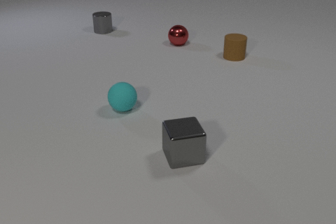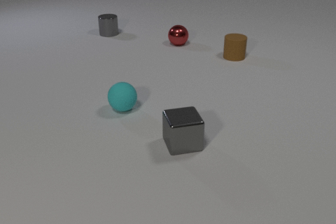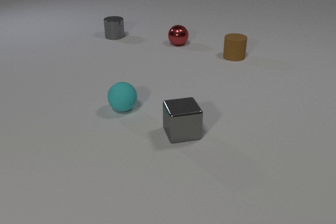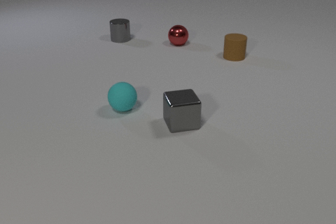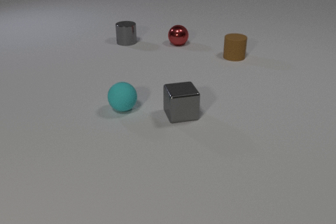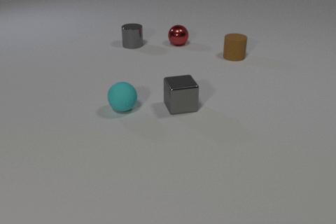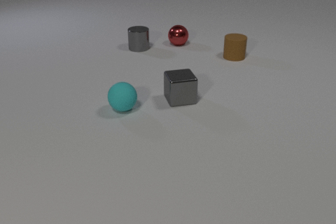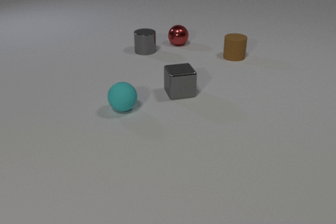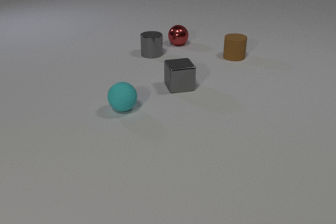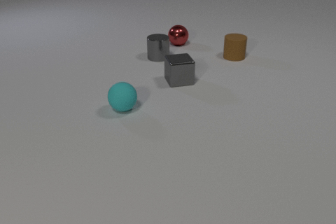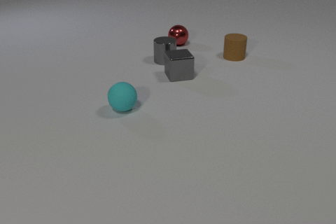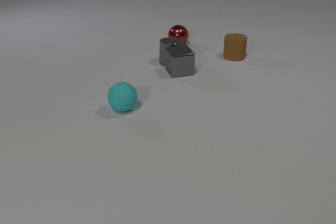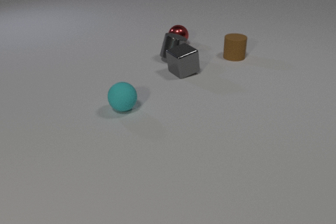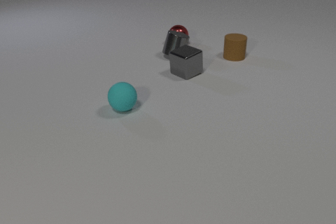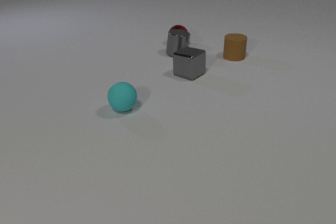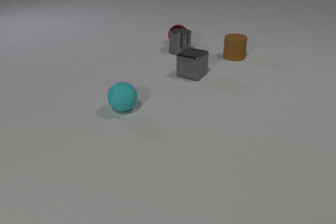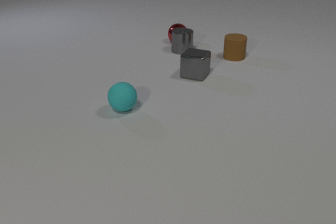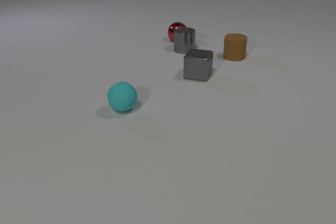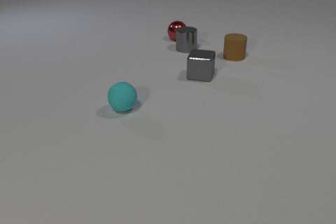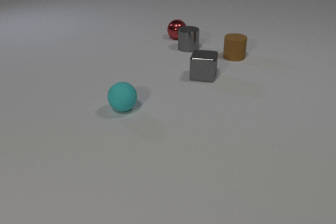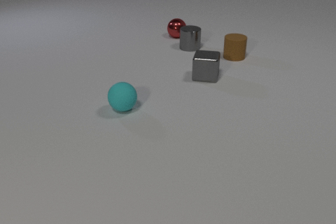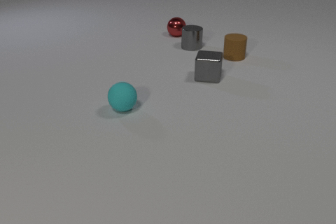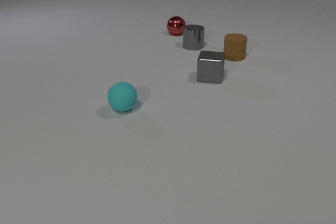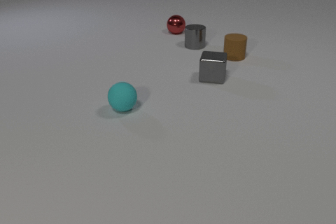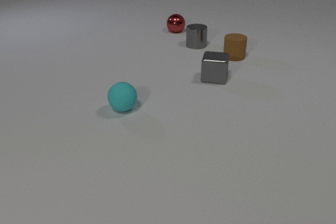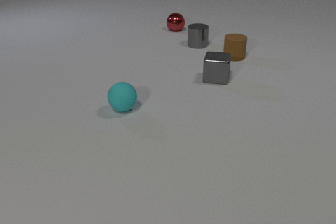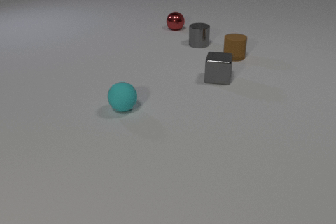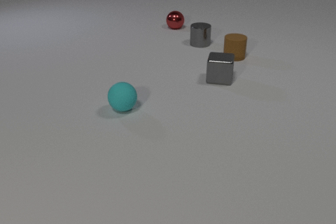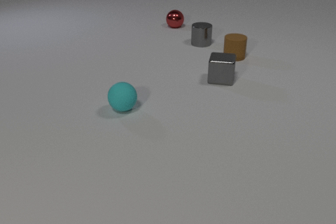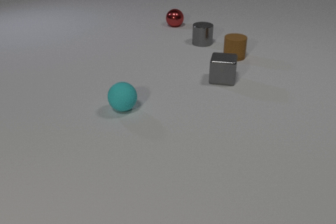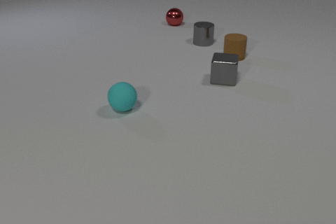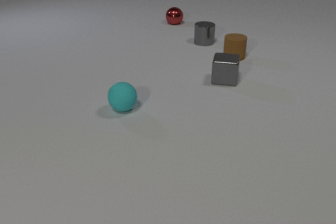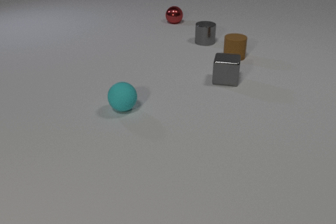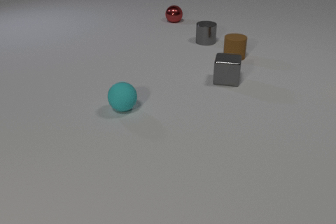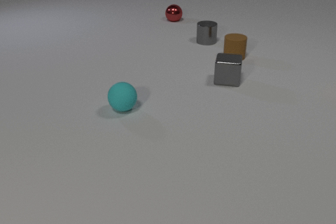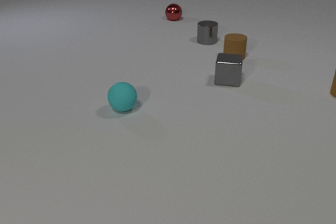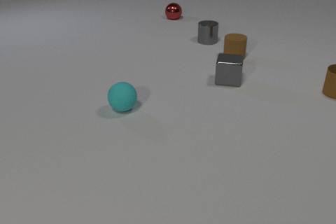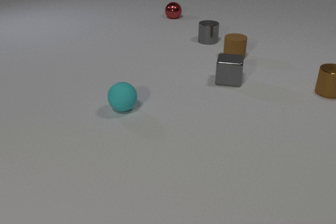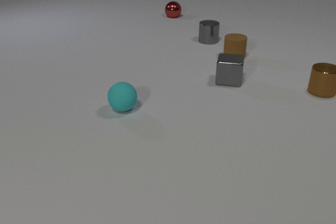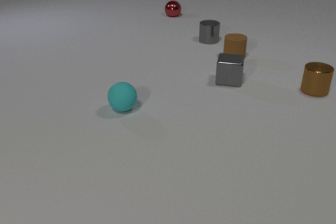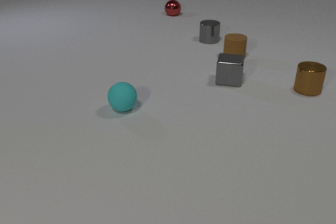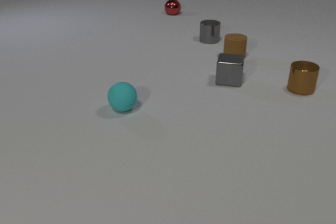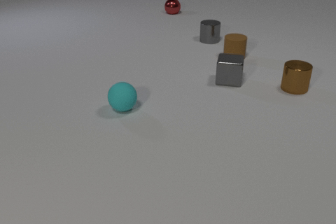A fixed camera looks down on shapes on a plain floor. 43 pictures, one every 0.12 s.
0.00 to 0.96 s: The gray metal cylinder slides toward the camera and to the right. The gray metal cube slides away from the camera.
0.96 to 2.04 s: The gray metal cylinder slides to the right. The gray metal cube slides away from the camera and to the right, spins so that its near face slides to the right, counterclockwise seen from above. The red metal sphere rolls away from the camera. The gray metal cylinder and the gray metal cube collide. The gray metal cylinder and the red metal sphere collide.
2.04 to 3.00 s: The gray metal cylinder slides away from the camera and to the right. The gray metal cube slides to the right. The red metal sphere rolls away from the camera.
3.00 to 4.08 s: The gray metal cylinder slides away from the camera and to the right. The gray metal cube slides to the right. The red metal sphere rolls away from the camera.
4.08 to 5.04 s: The red metal sphere rolls away from the camera. The brown metal cylinder comes in at the right edge, slides to the left.
What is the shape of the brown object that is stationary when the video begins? cylinder.
Are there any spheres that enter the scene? no.
How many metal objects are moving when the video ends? 3.
